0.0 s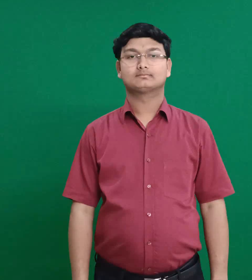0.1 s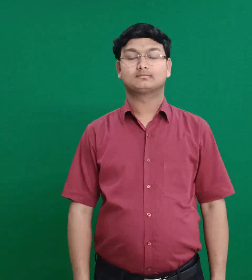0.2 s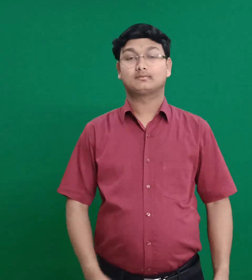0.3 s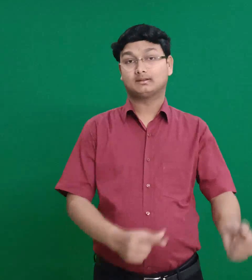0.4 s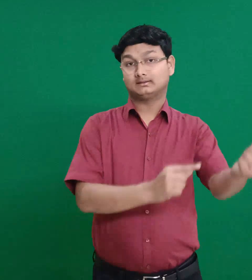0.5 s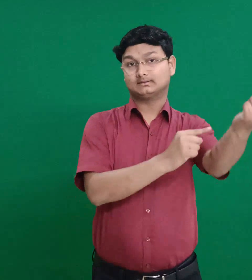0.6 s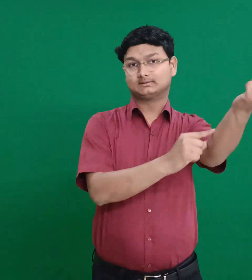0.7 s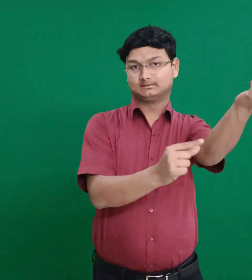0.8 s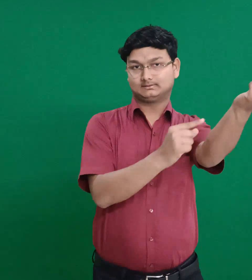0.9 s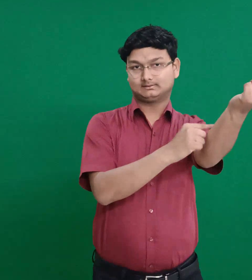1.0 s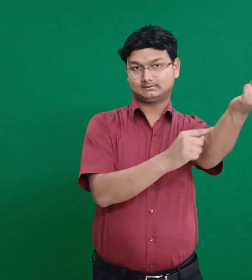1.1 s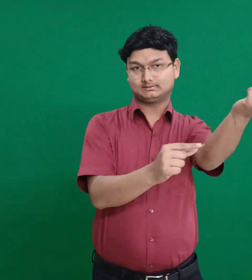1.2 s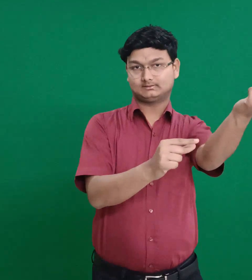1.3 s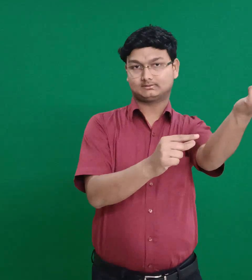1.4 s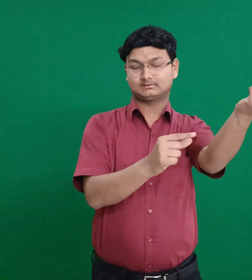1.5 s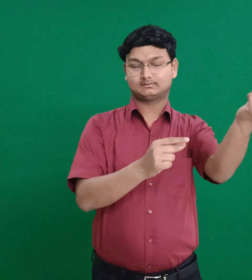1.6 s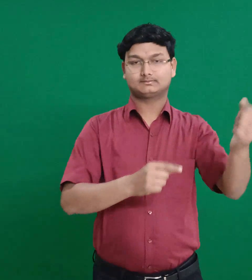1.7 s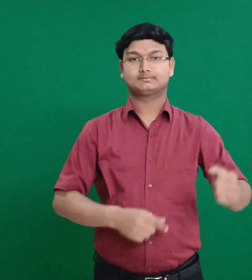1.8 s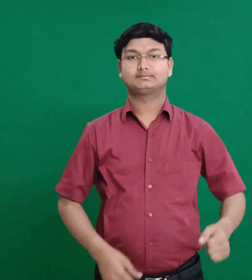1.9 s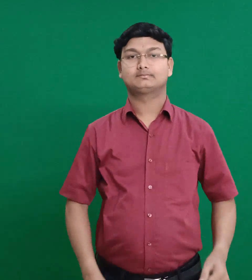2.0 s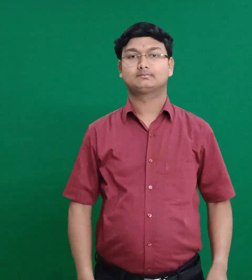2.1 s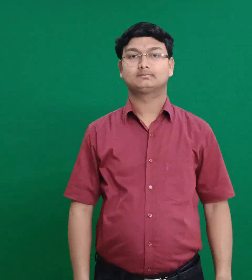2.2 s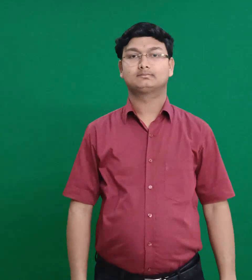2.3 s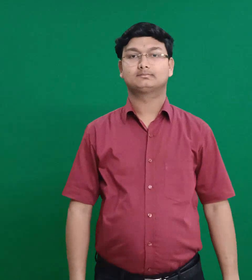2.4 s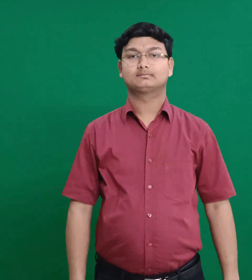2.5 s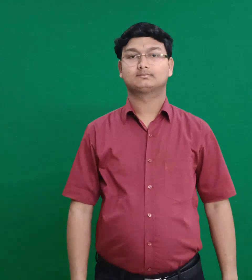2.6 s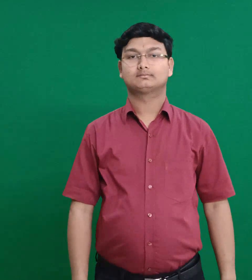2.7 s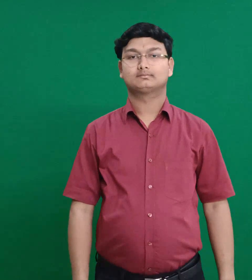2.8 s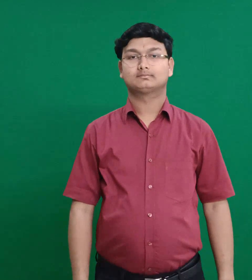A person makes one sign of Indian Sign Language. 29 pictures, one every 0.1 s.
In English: peninnah
